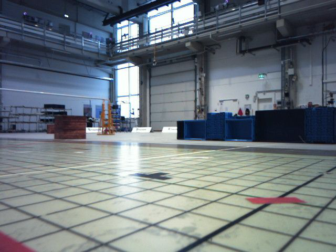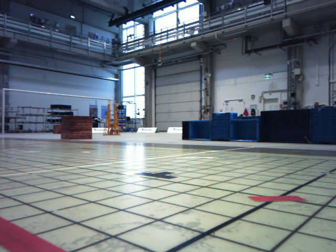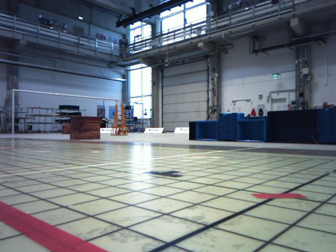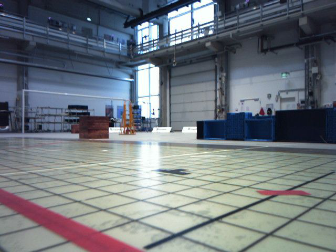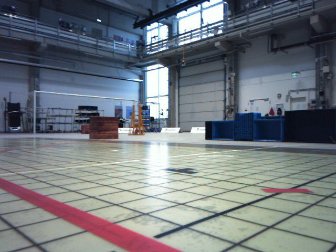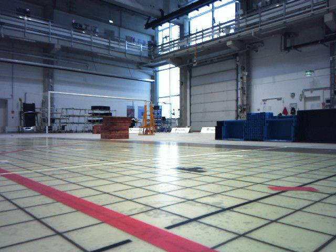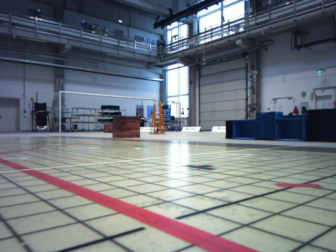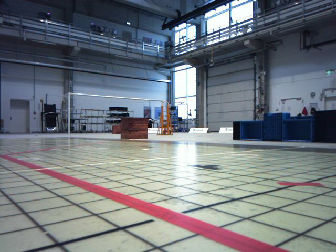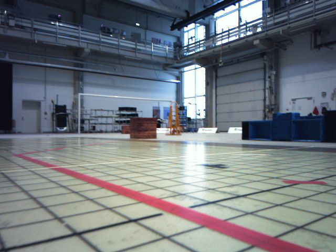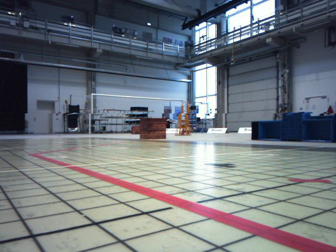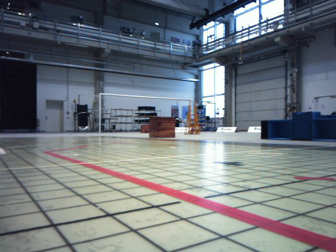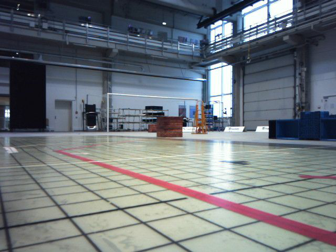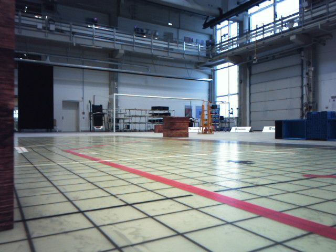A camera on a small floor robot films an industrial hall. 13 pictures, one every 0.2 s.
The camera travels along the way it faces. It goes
backward.
0.0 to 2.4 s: The camera swings to its left by about 20 degrees, and the scene slides to the right. It travels backward, about 0.5 m, so what stands in front gets smaller.
The film runs backward here.
